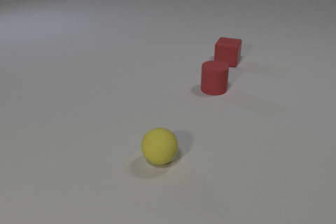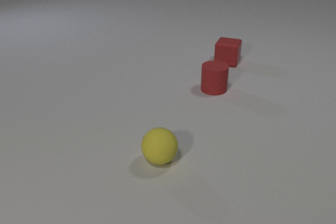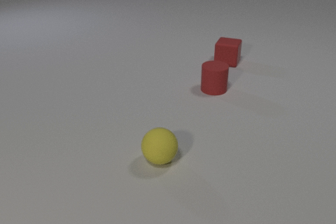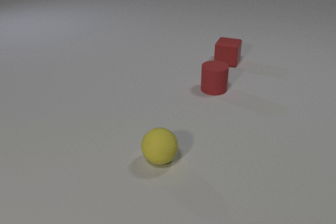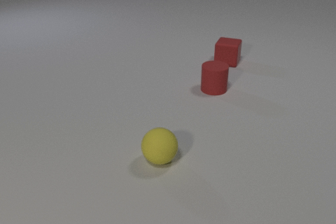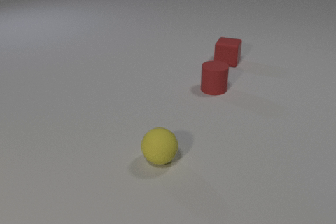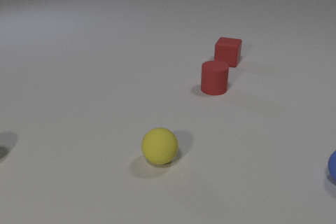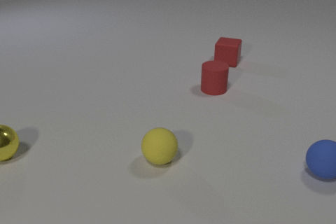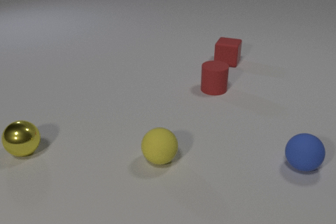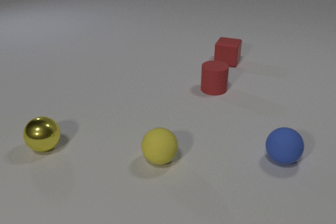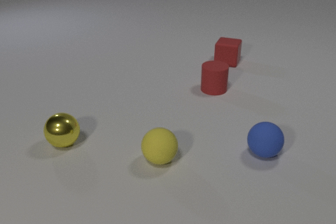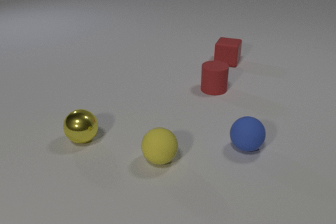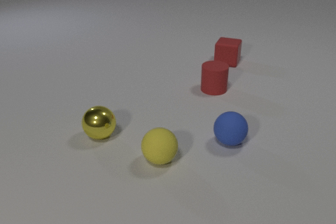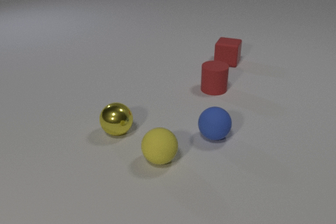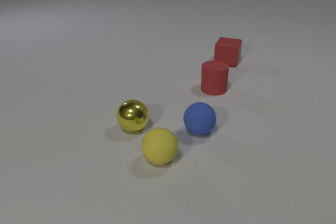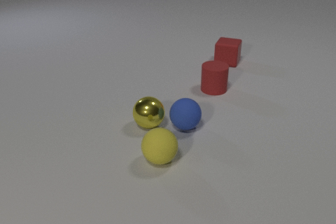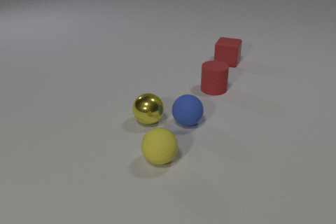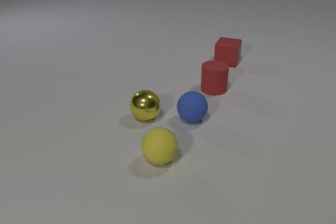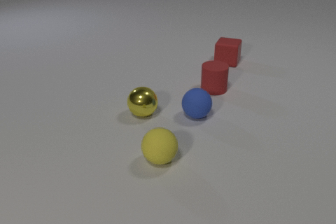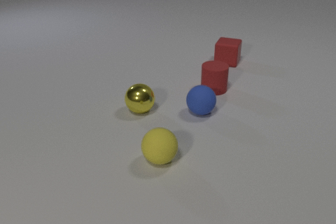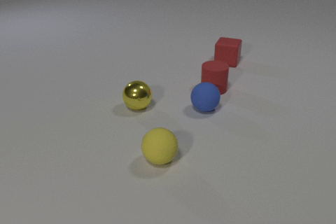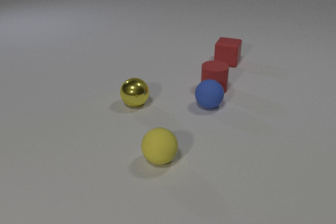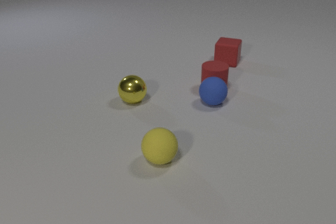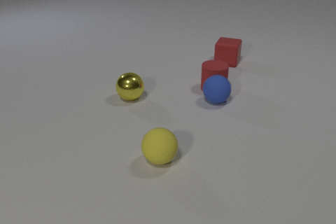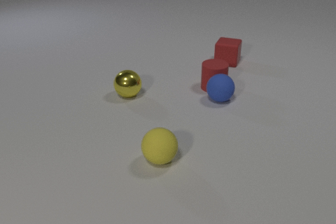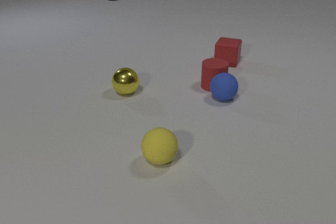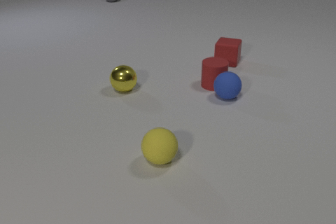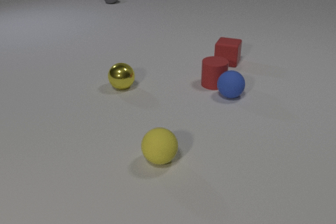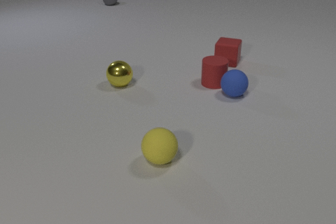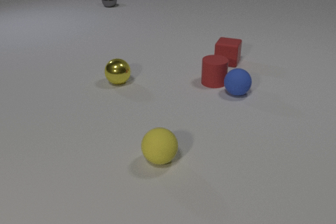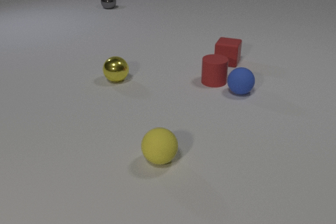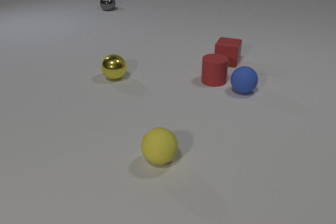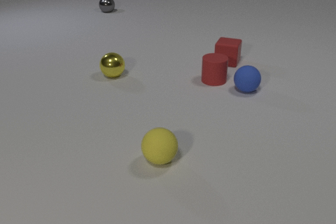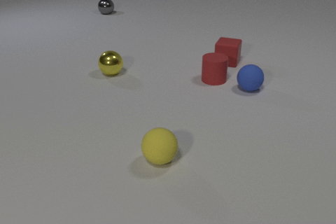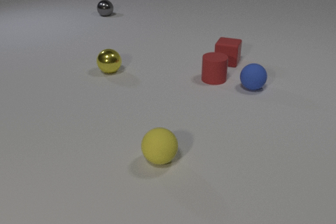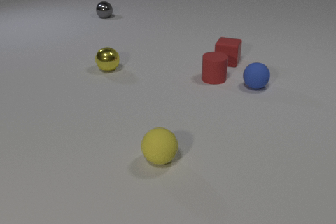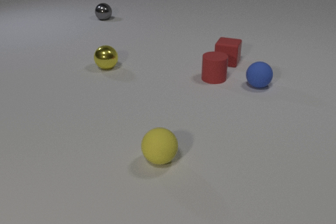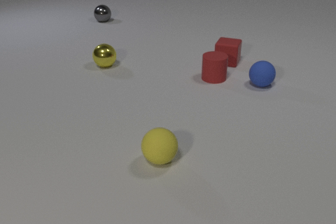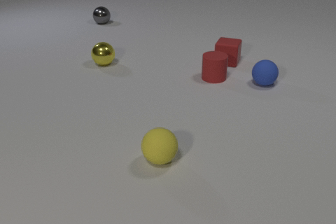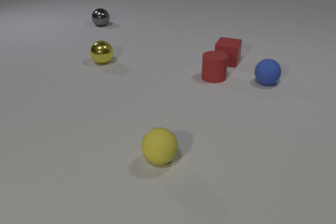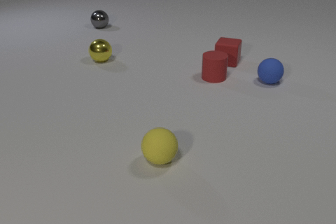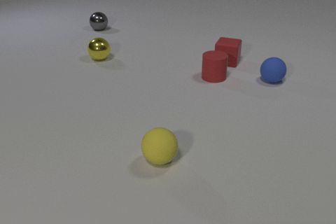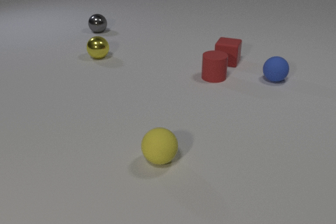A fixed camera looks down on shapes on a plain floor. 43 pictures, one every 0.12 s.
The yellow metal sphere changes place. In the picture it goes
away from the camera.
The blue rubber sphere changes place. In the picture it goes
away from the camera.
0.00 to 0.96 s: The yellow metal sphere comes in at the left edge, rolls to the right. The blue rubber sphere comes in at the right edge, rolls to the left.
0.96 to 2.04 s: The yellow metal sphere rolls to the right. The blue rubber sphere rolls to the left and away from the camera. The yellow metal sphere and the blue rubber sphere collide.
2.04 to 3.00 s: The yellow metal sphere rolls away from the camera. The blue rubber sphere rolls away from the camera and to the right. The red rubber cylinder slides away from the camera. The gray metal sphere comes in at the top edge, rolls toward the camera. The blue rubber sphere and the red rubber cylinder collide.
3.00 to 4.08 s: The yellow metal sphere rolls away from the camera. The blue rubber sphere rolls away from the camera and to the right. The red rubber cylinder slides away from the camera. The gray metal sphere rolls toward the camera.
4.08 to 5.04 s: The yellow metal sphere rolls away from the camera. The blue rubber sphere rolls away from the camera and to the right. The gray metal sphere rolls toward the camera.
How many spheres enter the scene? 3.
How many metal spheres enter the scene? 2.
What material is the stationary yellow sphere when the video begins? rubber.
